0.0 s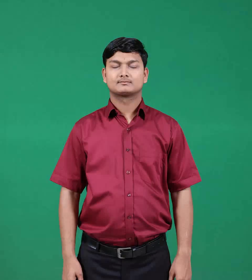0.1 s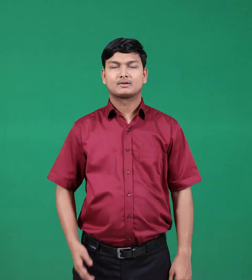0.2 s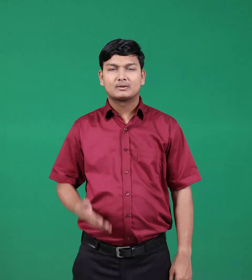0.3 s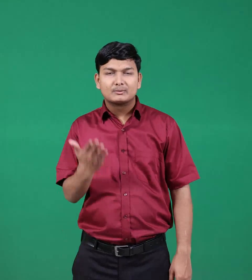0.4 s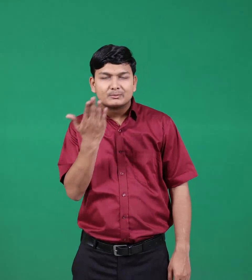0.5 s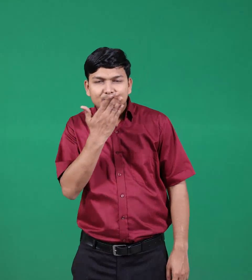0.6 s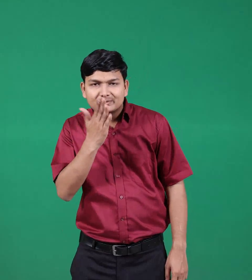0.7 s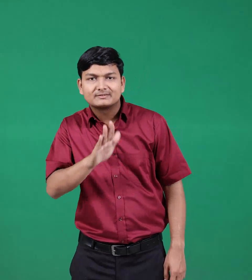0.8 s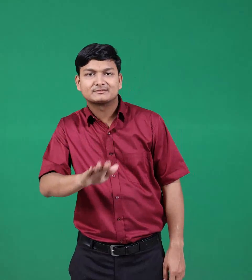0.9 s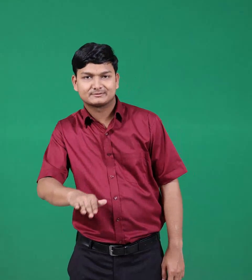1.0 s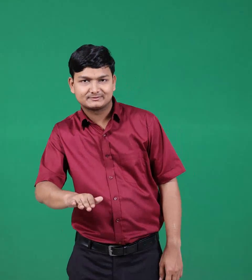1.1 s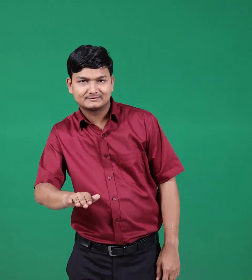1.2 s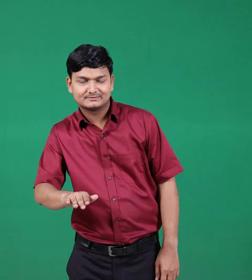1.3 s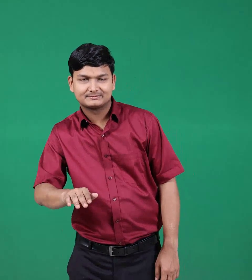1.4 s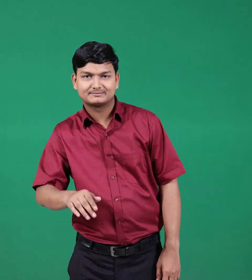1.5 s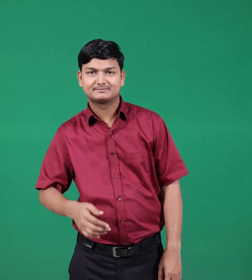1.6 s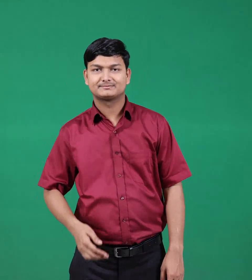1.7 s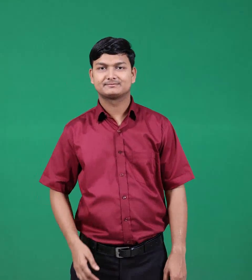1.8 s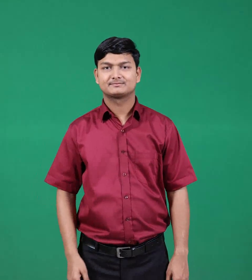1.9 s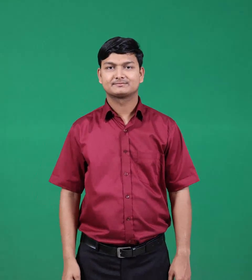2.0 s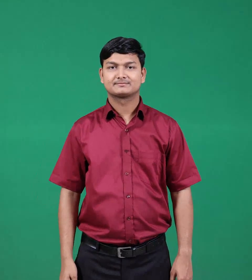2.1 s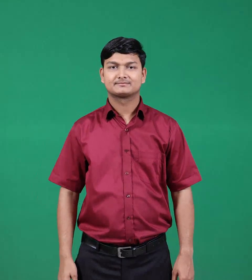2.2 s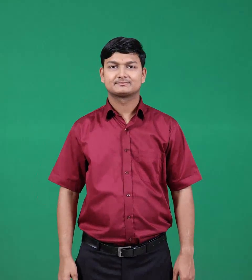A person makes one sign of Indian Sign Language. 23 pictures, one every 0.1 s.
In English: pupil & student
